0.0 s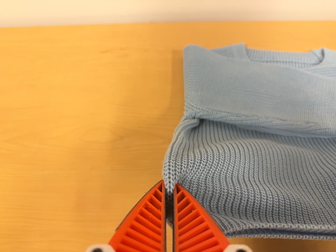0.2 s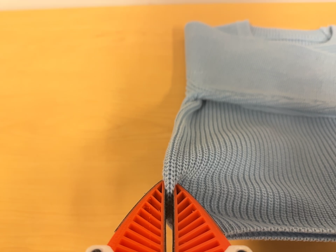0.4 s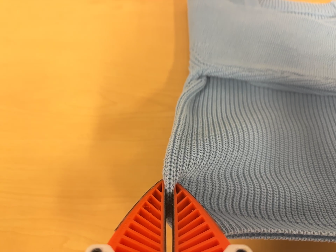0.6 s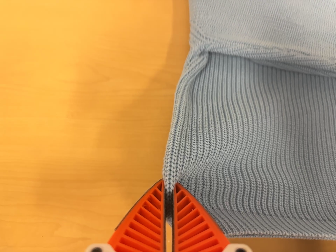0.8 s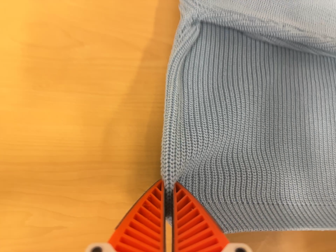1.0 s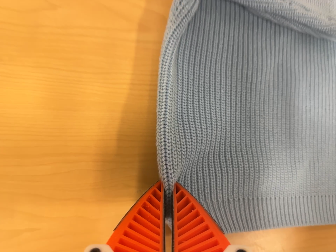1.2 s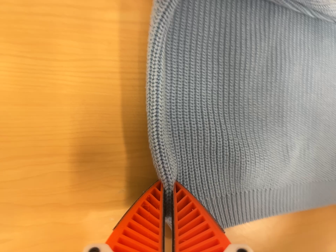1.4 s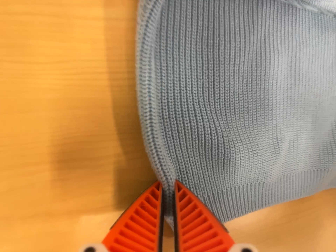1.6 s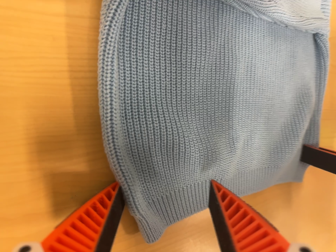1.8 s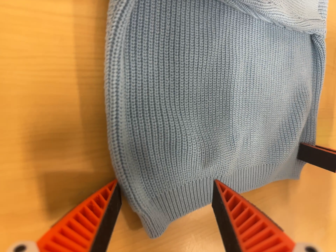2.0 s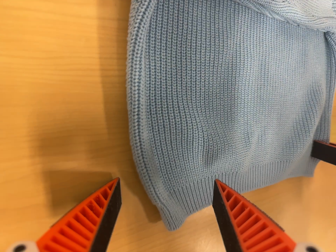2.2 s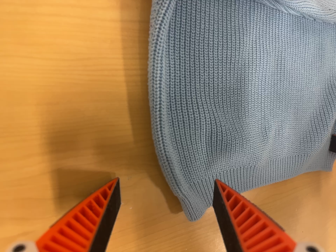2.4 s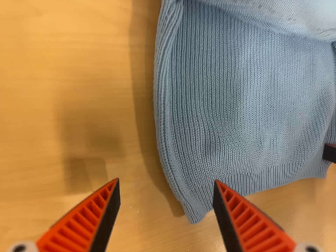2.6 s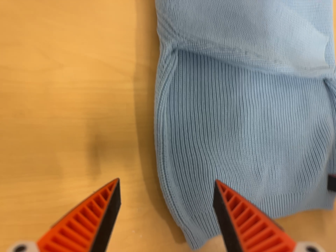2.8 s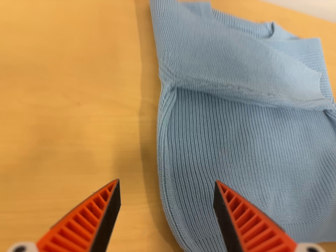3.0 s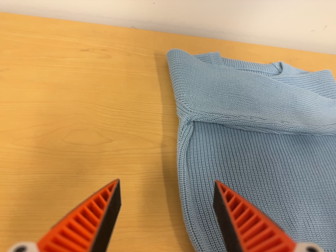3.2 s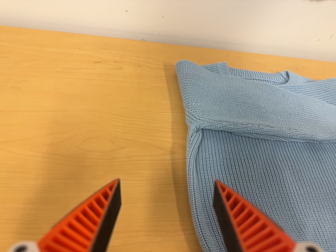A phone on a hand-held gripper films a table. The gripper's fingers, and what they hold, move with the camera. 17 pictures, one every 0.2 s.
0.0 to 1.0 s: The camera pans to its right by about 20 degrees. It travels forward and to its left, about 16 cm, so what stands in front looms larger. Its aim tips toward the bottom of its view by about 25 degrees, and the scene shifts upward.
1.0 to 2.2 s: The scene slides to the left, as the camera pans about 10 degrees to its right. Its aim tips toward the bottom of its view by about 10 degrees, and the scene shifts upward.
2.2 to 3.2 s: The camera pans to its left by about 20 degrees. It travels backward, toward the bottom of its view and to its right, about 18 cm. Its aim tips toward the top of its view by about 40 degrees, and the scene shifts downward. It rolls about its line of sight by about 10 degrees, and the scene rotates counterclockwise.
The film runs backward here.
